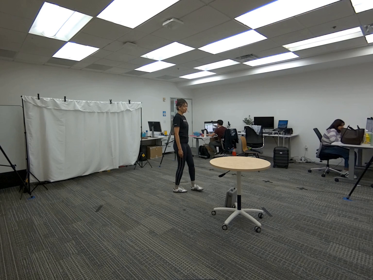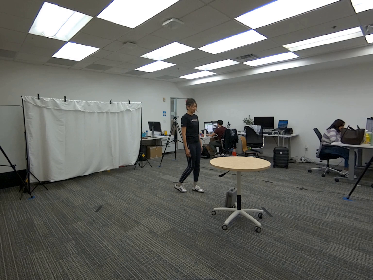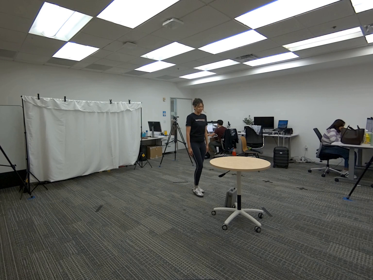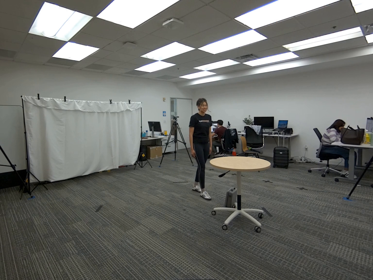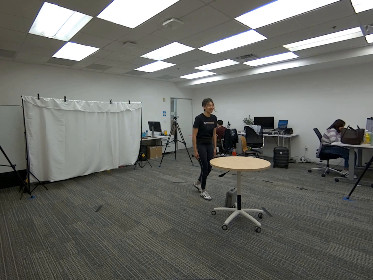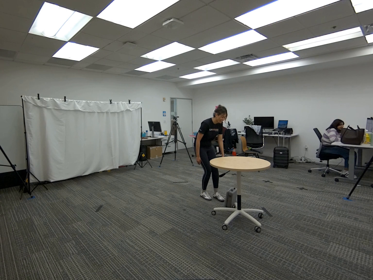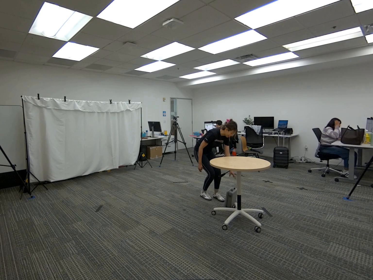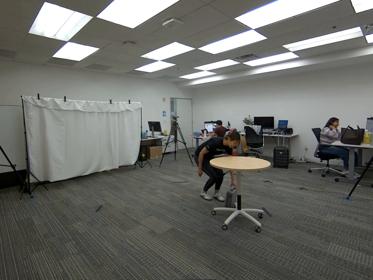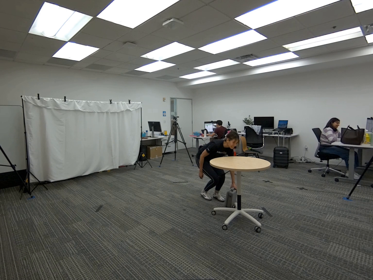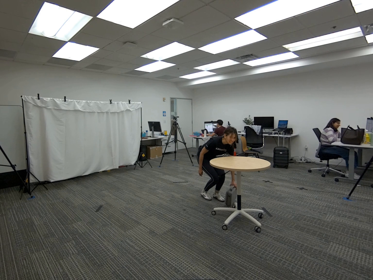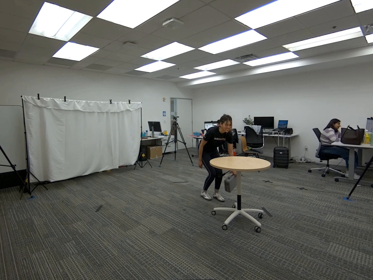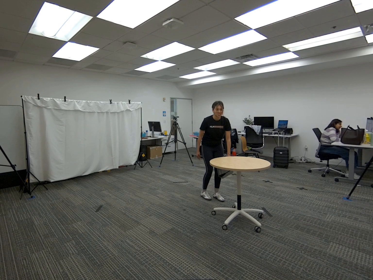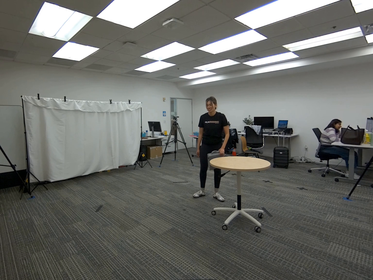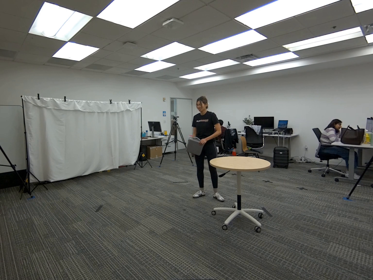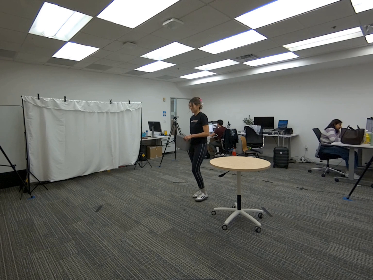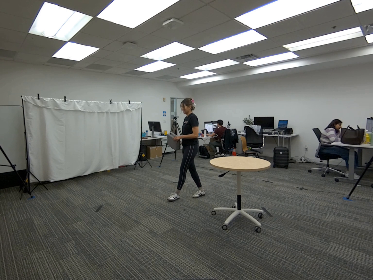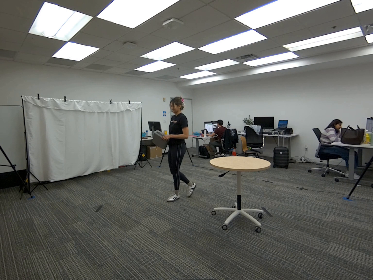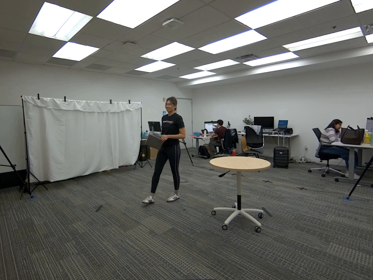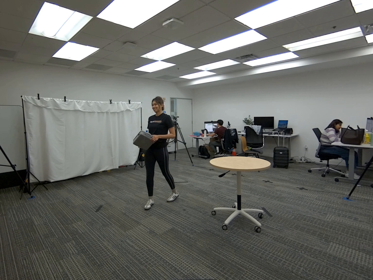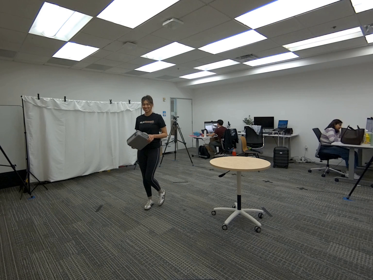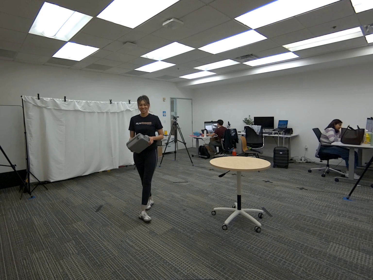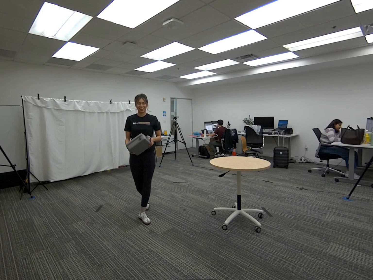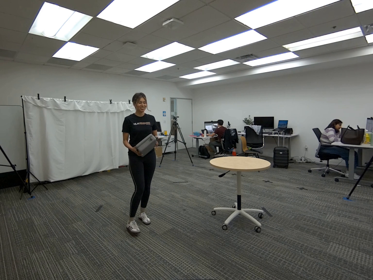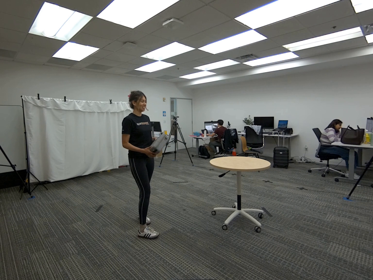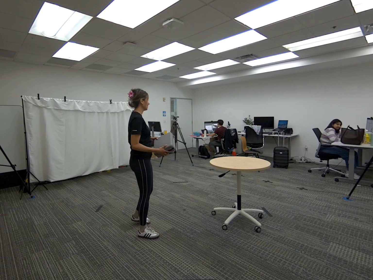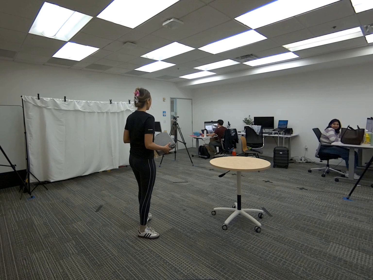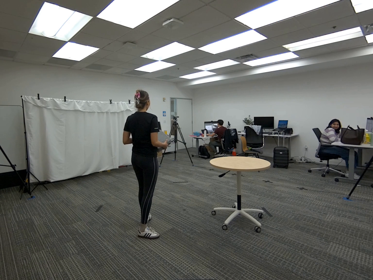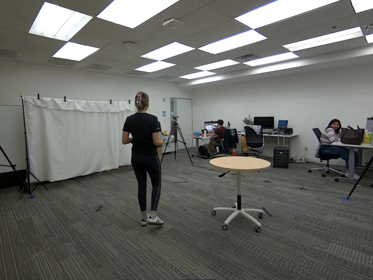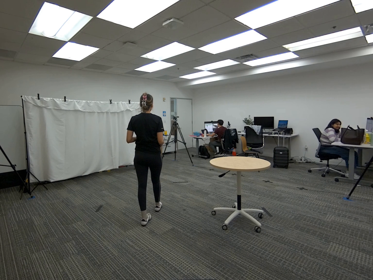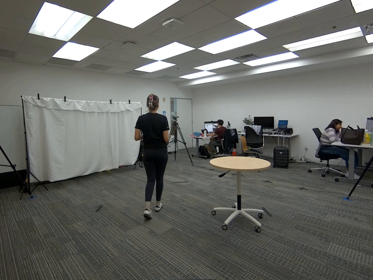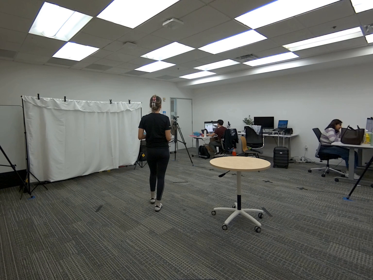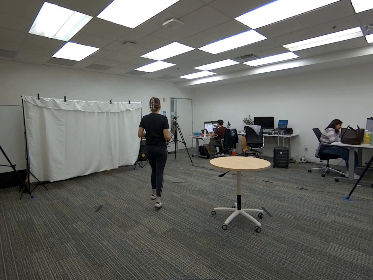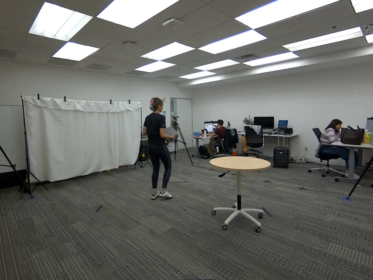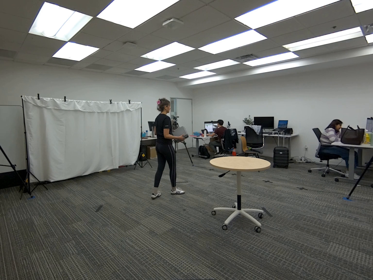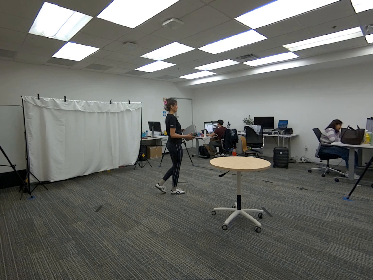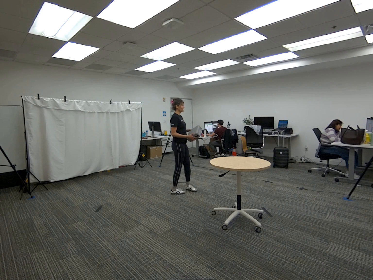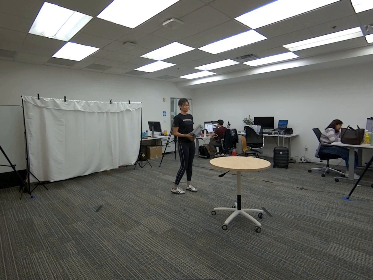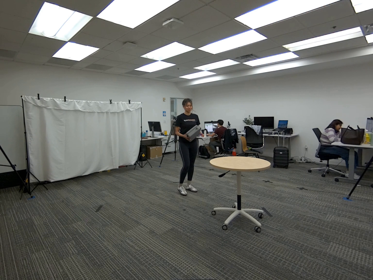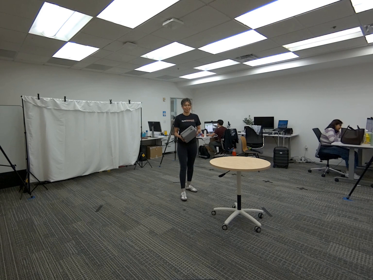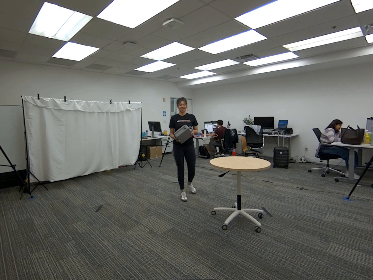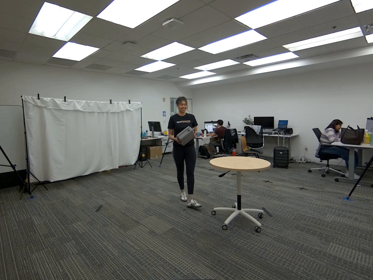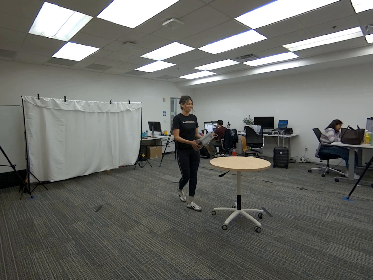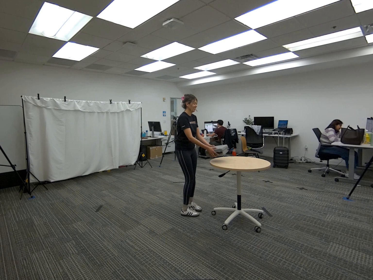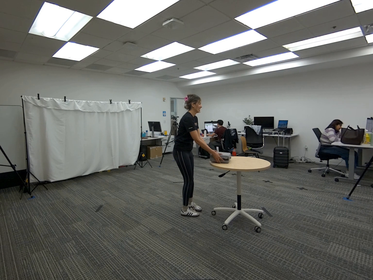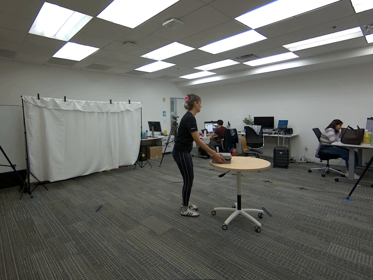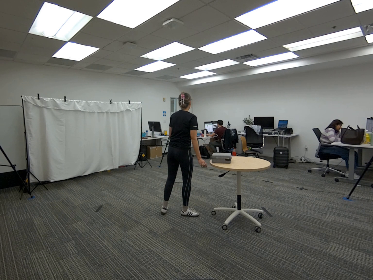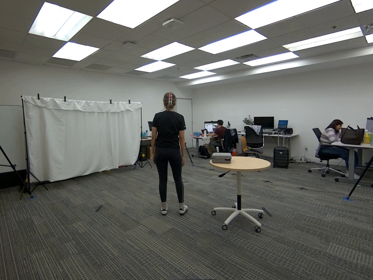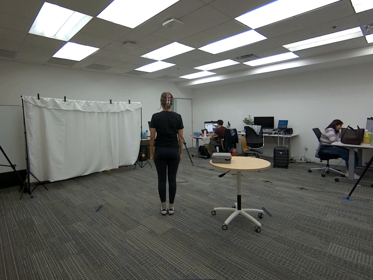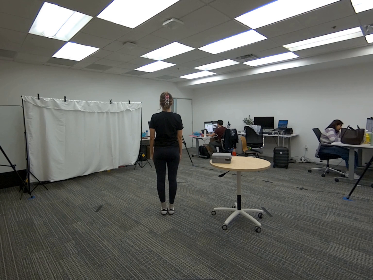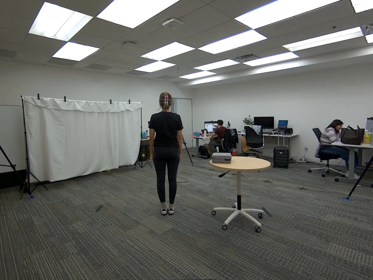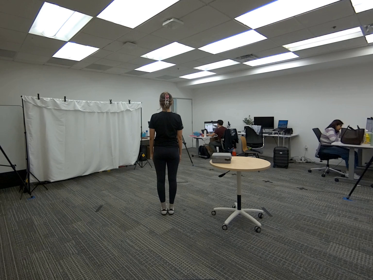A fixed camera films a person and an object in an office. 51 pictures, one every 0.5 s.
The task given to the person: Walk over to the gray case and pick up the case from the base on the ground and walk within the bounding area and place the case on the round table.
